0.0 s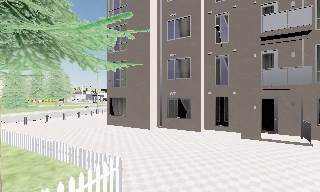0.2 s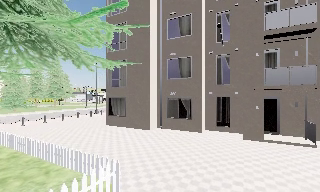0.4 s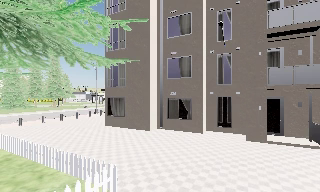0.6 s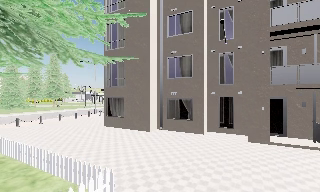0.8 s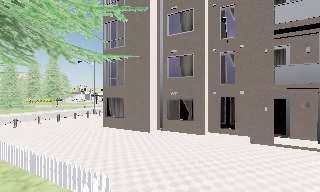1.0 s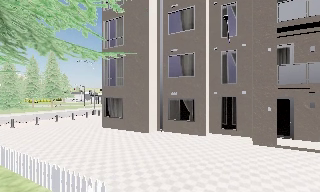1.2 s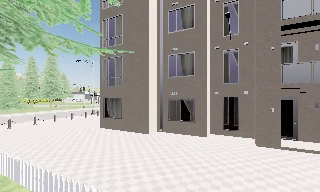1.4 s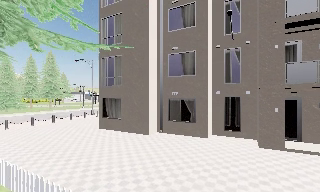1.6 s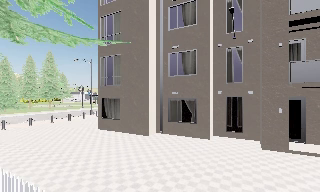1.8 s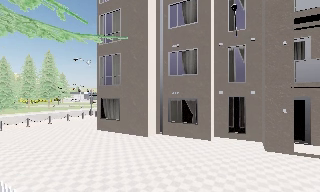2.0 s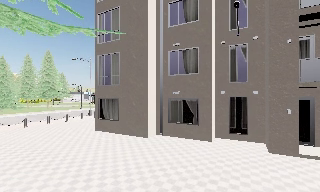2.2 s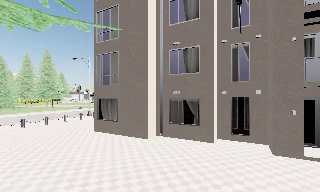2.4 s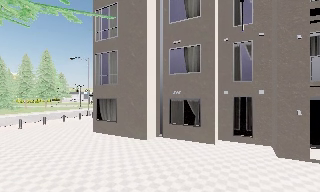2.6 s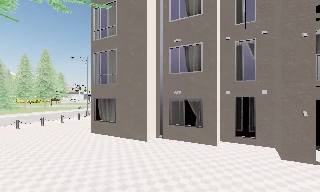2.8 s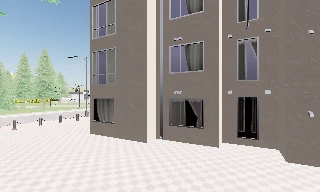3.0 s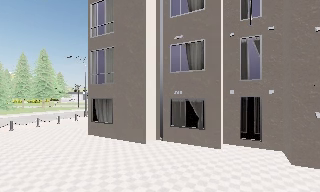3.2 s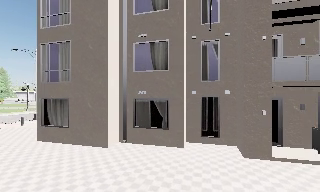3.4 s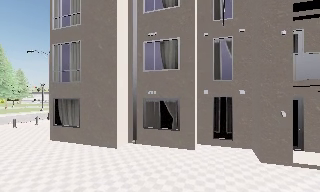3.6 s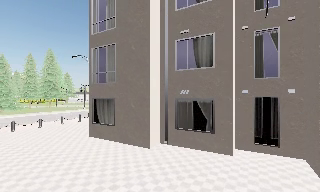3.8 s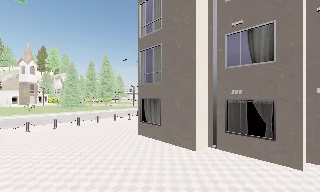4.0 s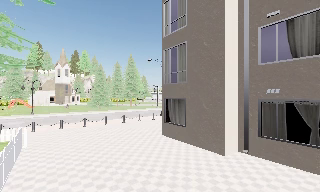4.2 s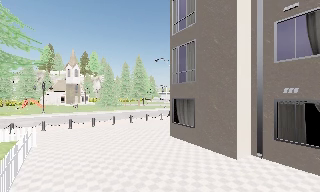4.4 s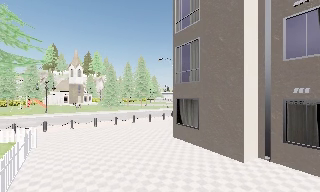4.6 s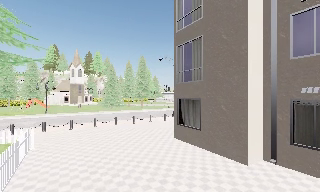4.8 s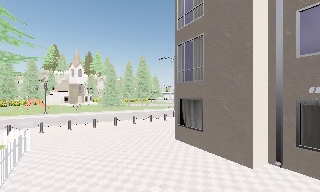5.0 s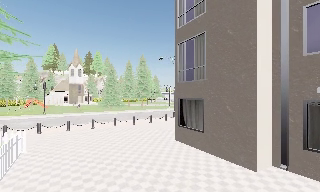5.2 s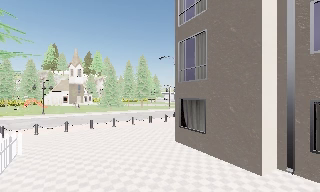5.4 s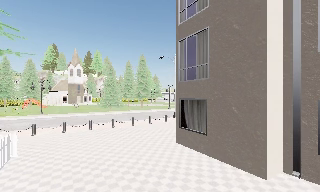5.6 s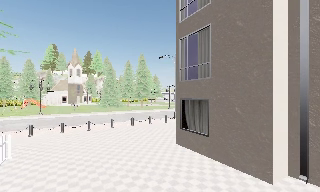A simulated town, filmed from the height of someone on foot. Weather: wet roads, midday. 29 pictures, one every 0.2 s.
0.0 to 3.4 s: The camera travels forward, about 4 m, so what stands in front looms larger.
3.4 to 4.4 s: The camera swings to its left by about 40 degrees, and the scene slides to the right. It travels forward, about 1 m.
4.4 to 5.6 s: The camera travels forward, about 1.5 m, so what stands in front looms larger.
The film runs forward here.
